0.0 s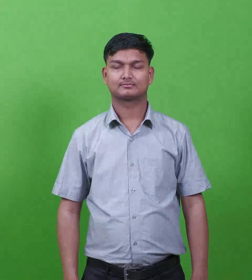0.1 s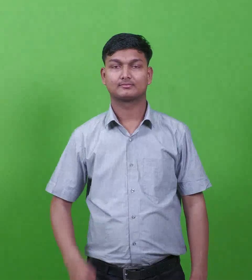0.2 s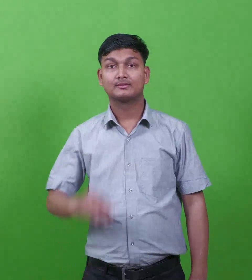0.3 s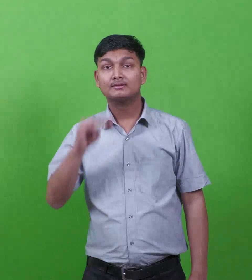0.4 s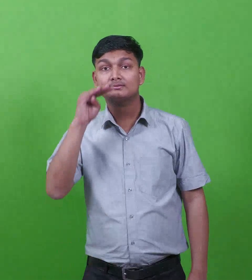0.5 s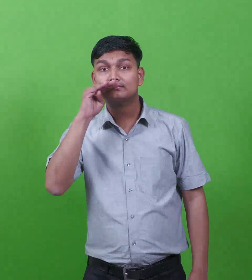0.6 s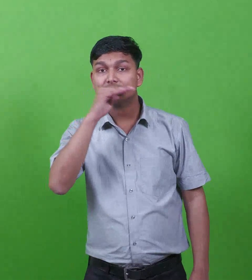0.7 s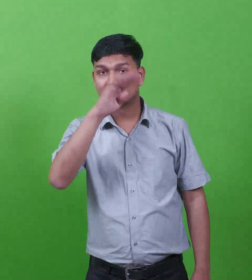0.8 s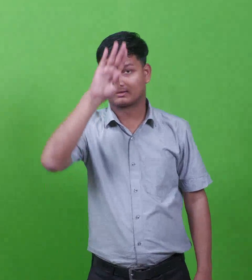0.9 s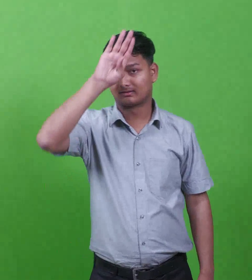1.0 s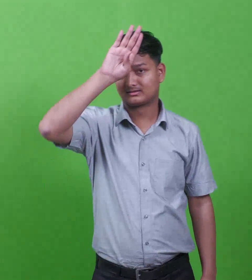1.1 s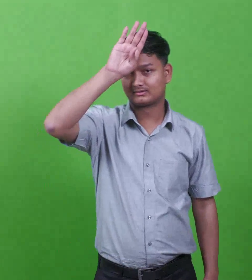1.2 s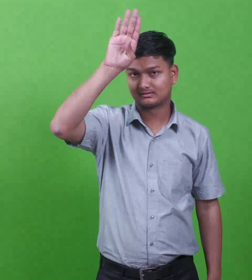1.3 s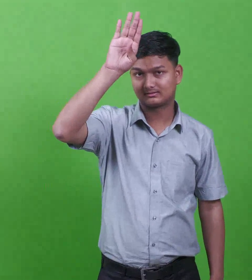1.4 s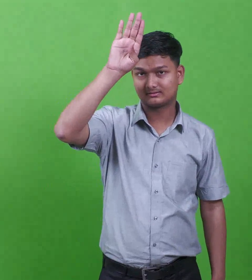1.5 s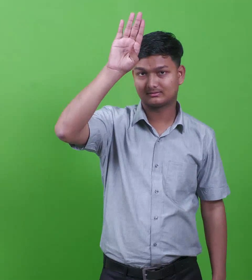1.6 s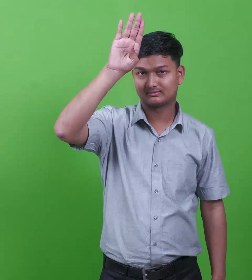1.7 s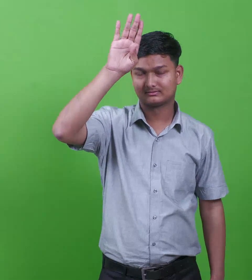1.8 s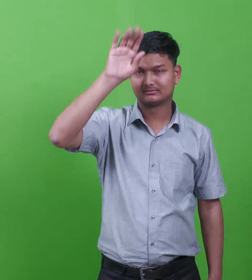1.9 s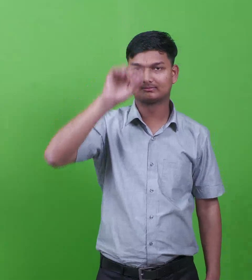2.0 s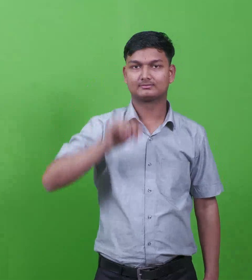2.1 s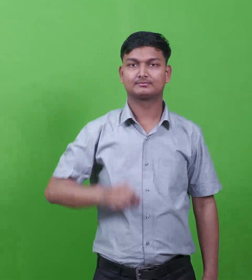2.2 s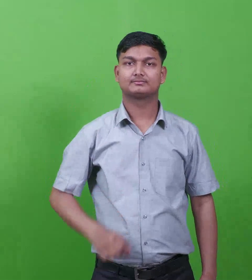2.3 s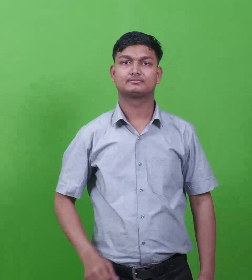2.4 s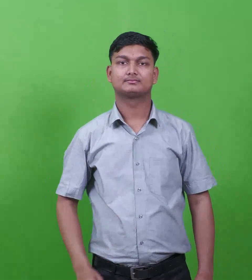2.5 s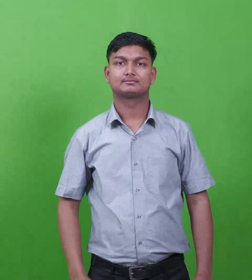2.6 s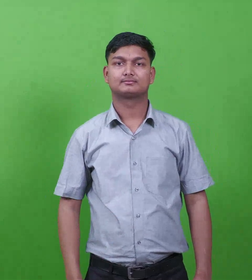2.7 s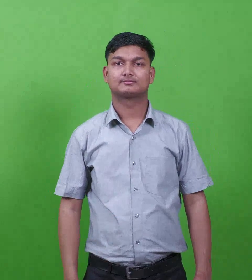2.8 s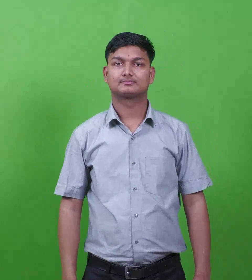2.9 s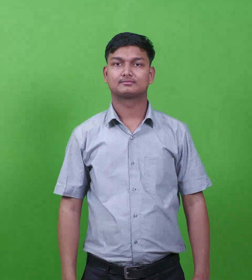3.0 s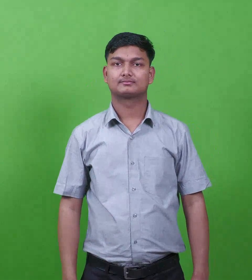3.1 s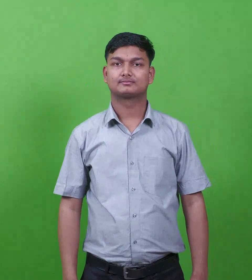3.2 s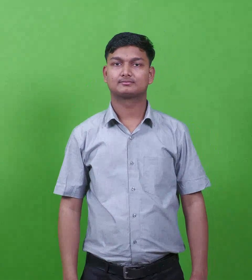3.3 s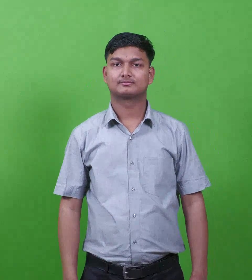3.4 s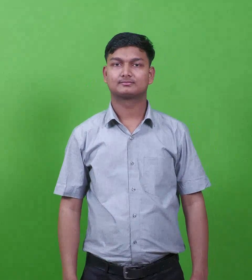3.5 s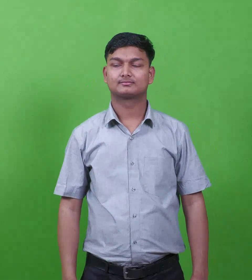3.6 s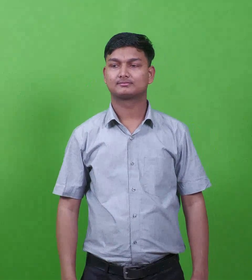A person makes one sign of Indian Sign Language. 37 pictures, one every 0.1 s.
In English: king shinab
